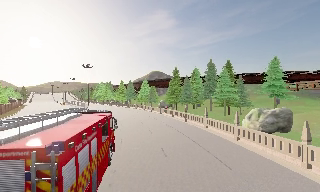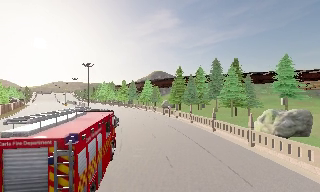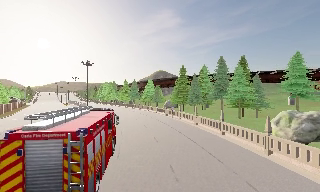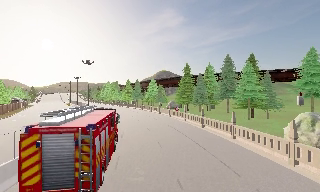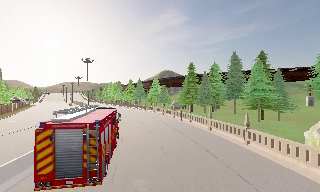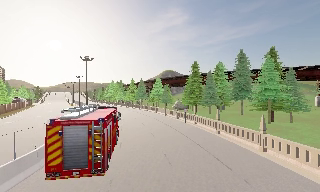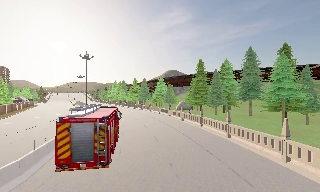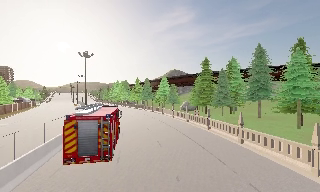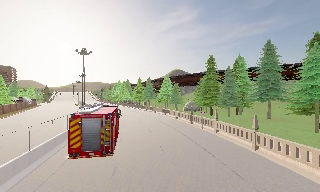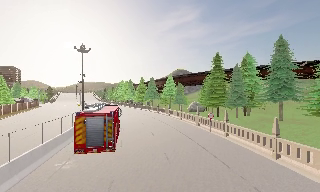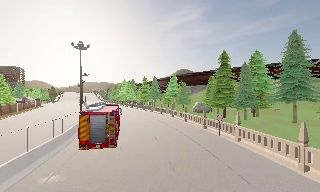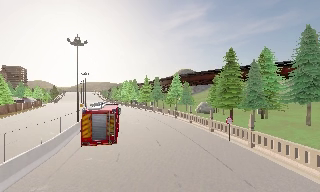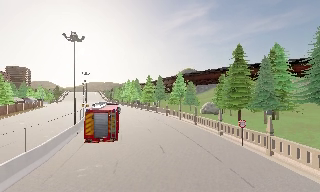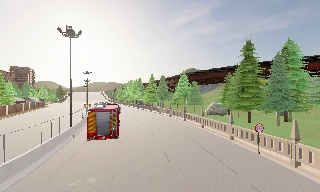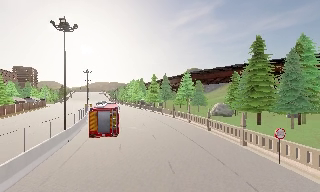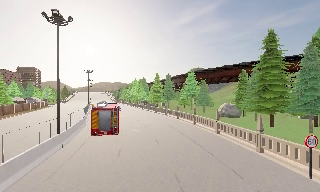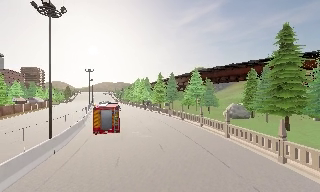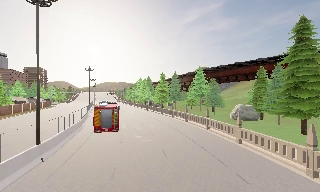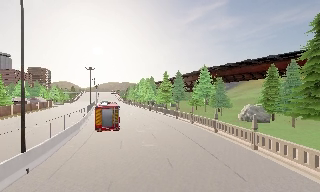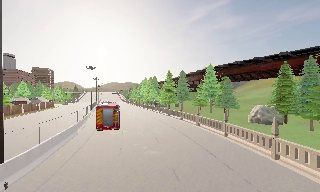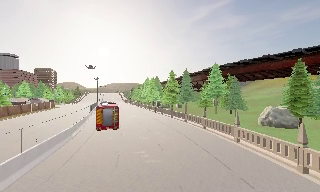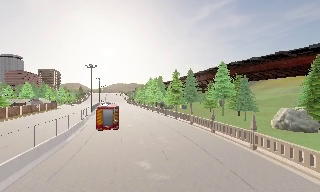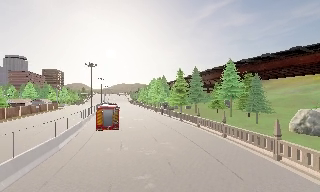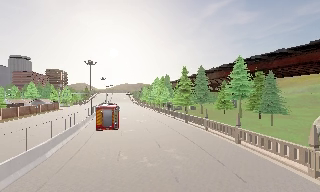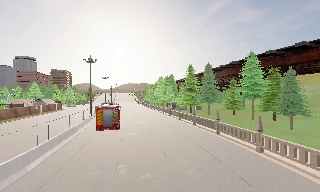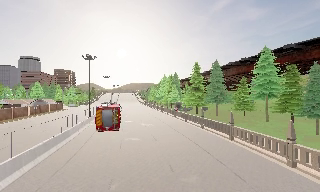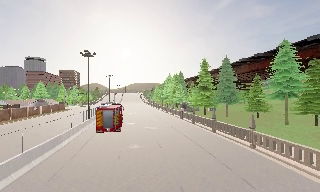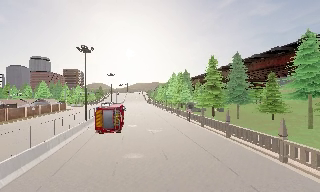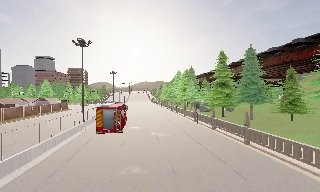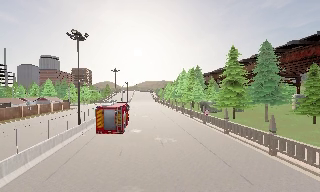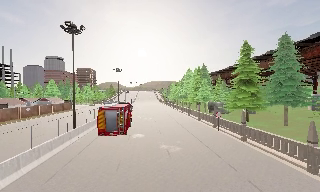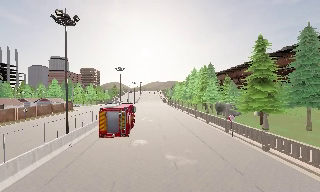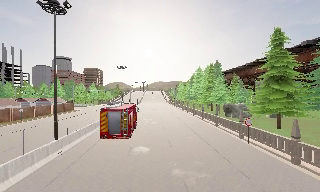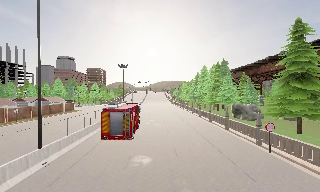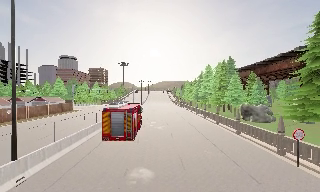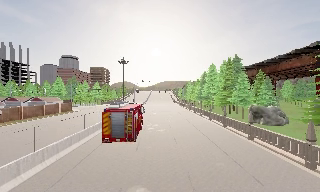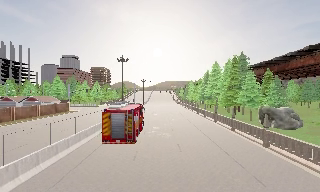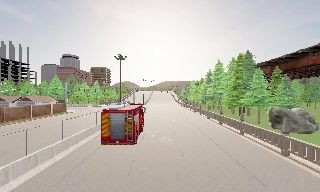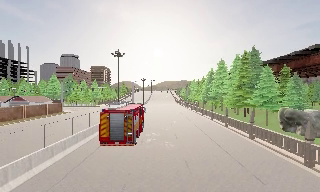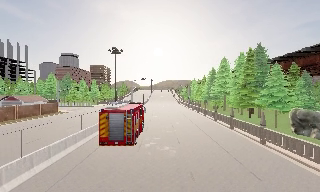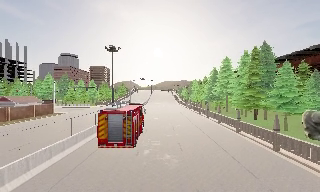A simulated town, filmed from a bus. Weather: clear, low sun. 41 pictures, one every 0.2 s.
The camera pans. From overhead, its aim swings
counterclockwise.
The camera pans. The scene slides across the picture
to the right.
0.0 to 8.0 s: The camera swings to its left by about 35 degrees, and the scene slides to the right. It travels forward, about 80 m.
The film runs forward here.
